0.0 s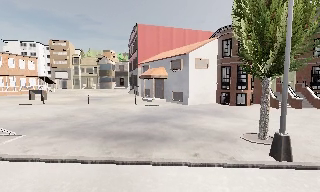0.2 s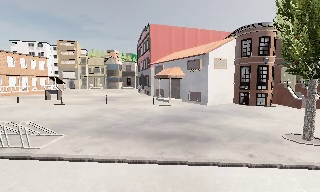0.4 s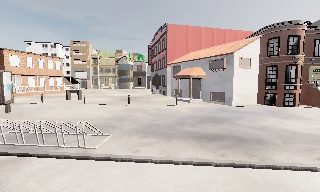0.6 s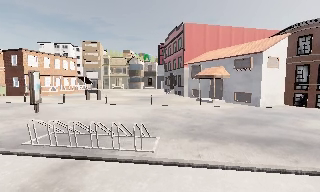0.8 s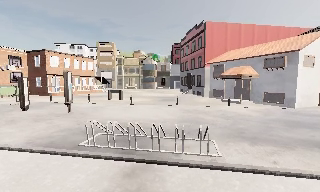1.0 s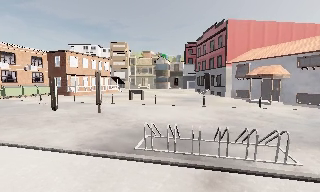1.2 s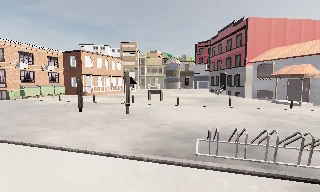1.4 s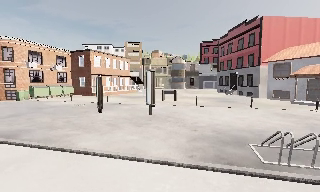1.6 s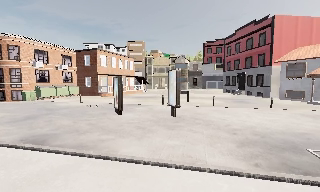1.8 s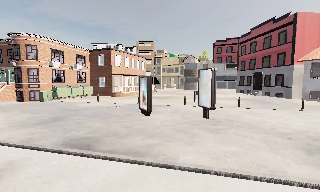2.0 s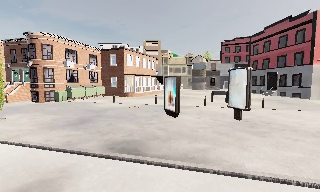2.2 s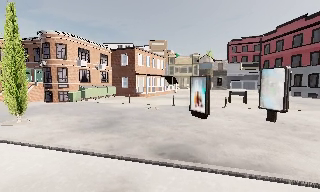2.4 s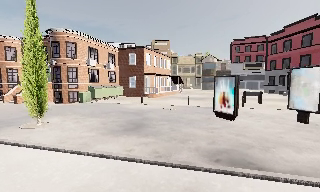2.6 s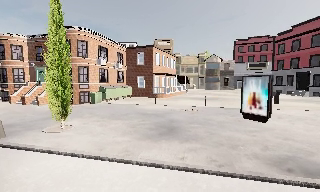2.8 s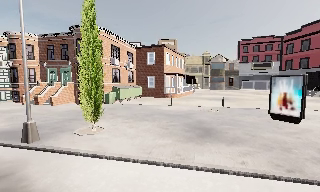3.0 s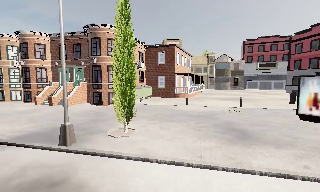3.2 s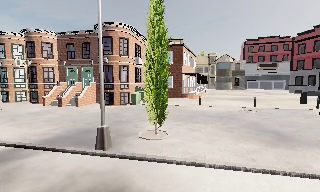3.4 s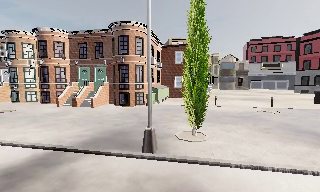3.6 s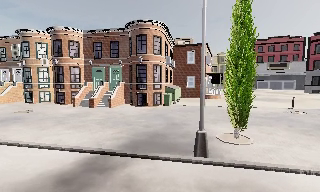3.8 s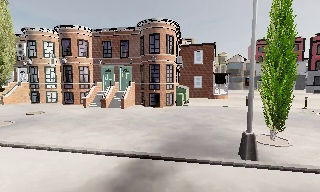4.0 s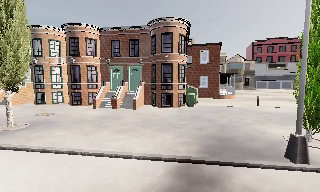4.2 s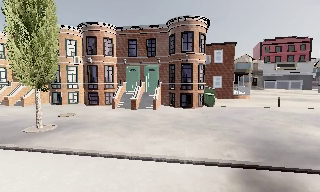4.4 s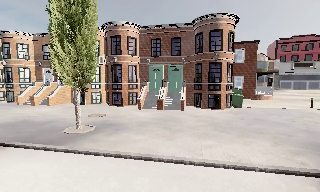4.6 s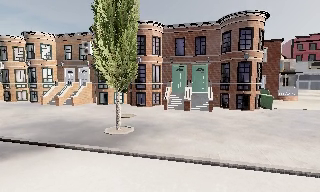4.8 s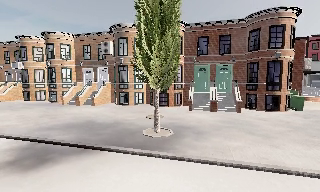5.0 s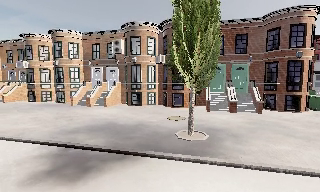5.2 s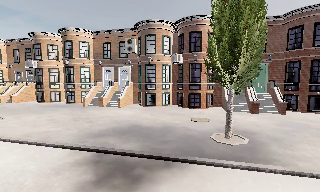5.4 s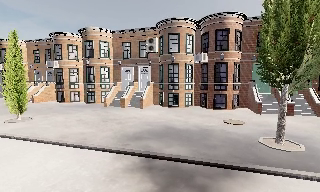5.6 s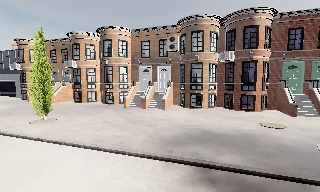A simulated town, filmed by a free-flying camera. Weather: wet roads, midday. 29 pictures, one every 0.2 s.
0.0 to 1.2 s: The camera pans to its left, which is counterclockwise from overhead, by about 10 degrees. It travels to its left, about 10 m, so close, fixed things drift to the right.
1.2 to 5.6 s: The camera travels to its left, about 35 m, so close, fixed things drift to the right.
The film runs forward here.
